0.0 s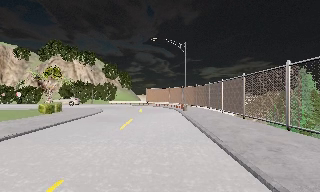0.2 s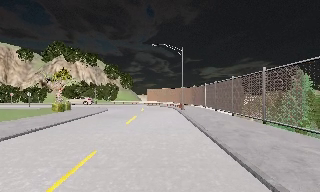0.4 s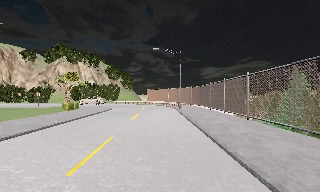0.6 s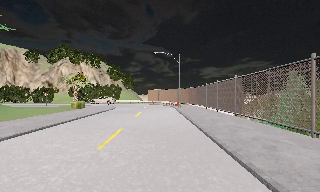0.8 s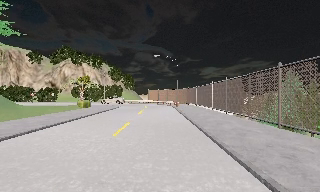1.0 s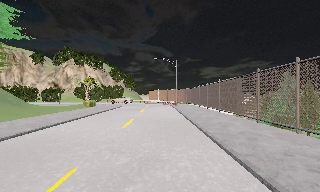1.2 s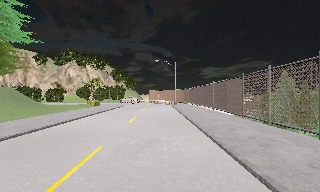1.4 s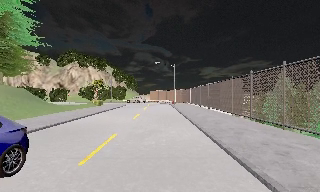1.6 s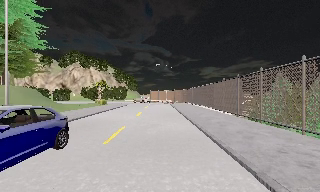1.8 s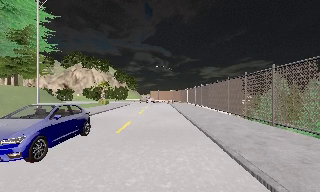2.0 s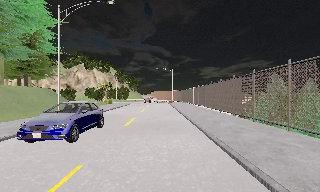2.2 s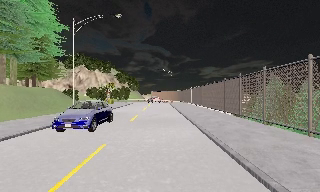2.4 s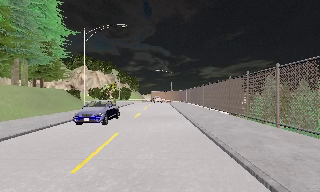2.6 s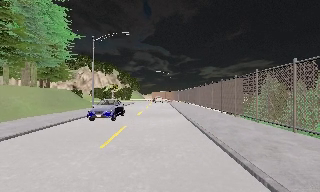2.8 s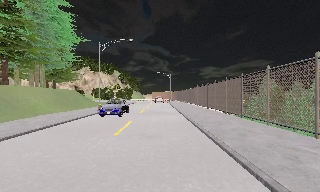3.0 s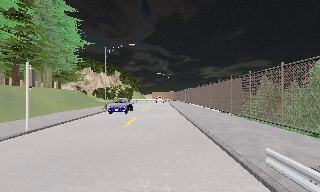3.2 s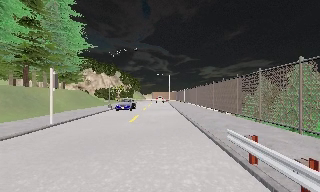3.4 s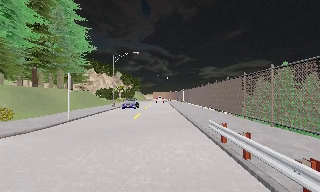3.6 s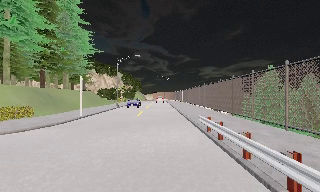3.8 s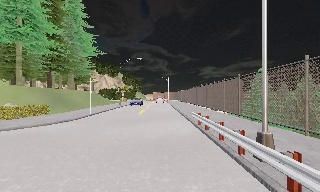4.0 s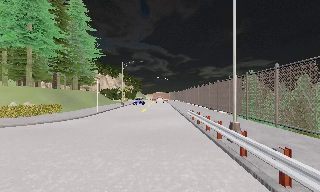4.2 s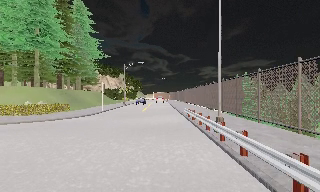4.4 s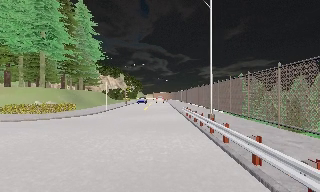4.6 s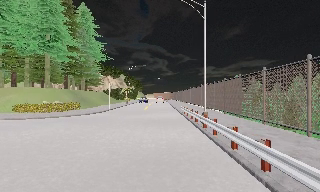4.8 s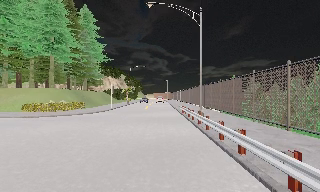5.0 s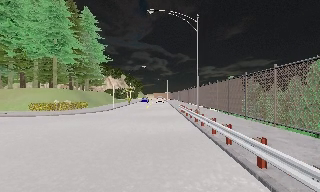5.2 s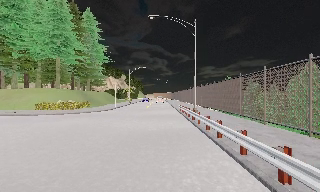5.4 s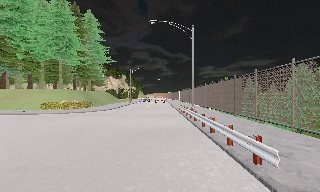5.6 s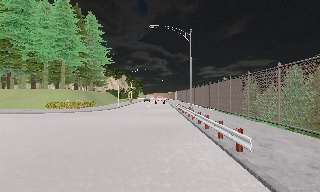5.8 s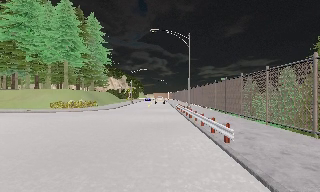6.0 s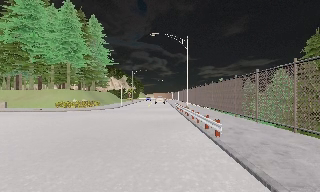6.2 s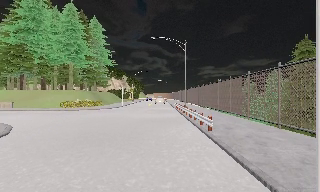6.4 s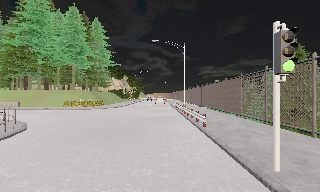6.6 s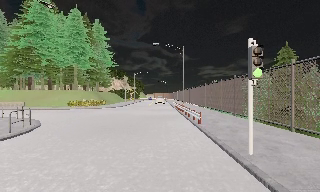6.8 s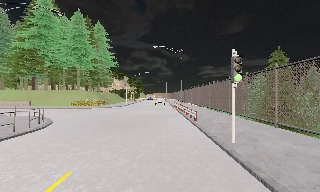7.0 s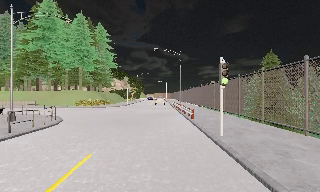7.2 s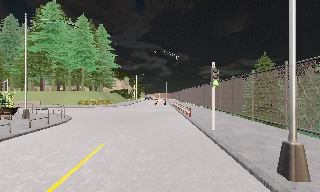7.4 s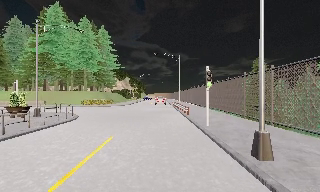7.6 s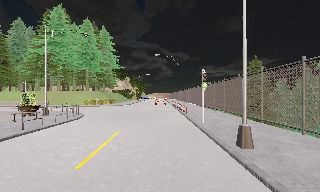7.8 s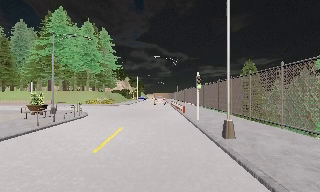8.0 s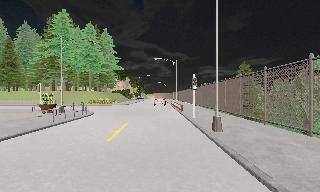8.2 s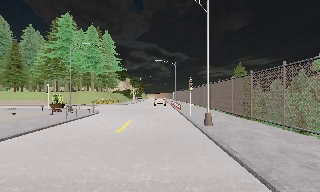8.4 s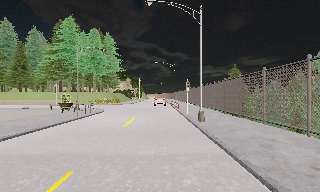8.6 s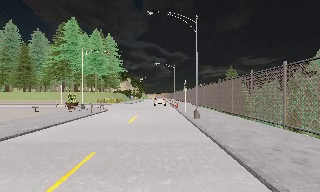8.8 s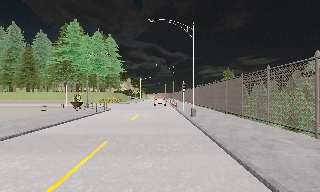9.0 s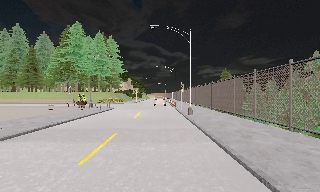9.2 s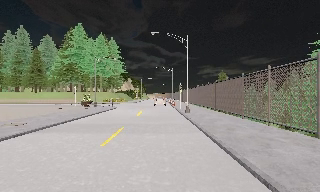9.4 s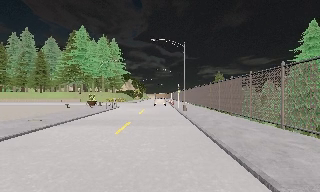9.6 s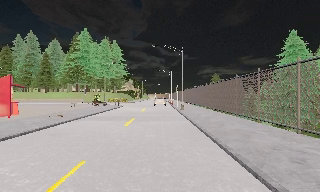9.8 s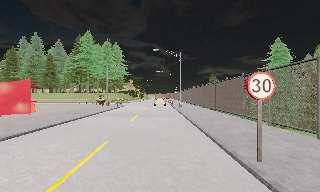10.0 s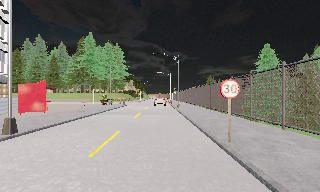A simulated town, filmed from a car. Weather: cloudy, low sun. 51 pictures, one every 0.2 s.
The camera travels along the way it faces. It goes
backward.
0.0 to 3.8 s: The camera travels backward, about 35 m, so what stands in front gets smaller.
3.8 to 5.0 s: The camera travels backward, about 7 m, so what stands in front gets smaller. It loses speed.
5.0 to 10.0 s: The camera travels backward, about 30 m, so what stands in front gets smaller. It gains speed.
The film runs backward here.
